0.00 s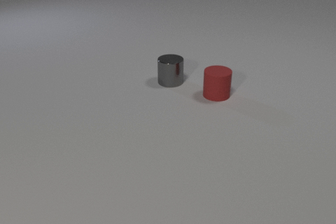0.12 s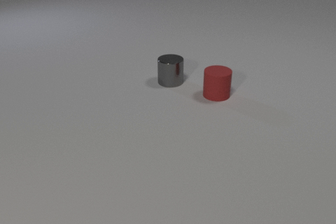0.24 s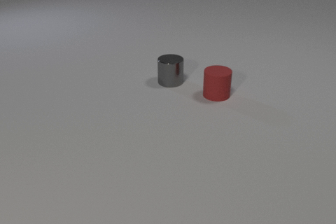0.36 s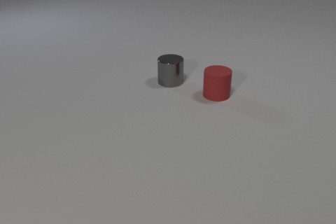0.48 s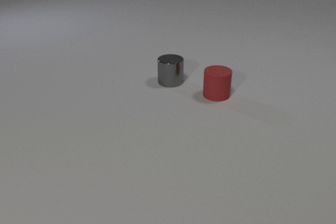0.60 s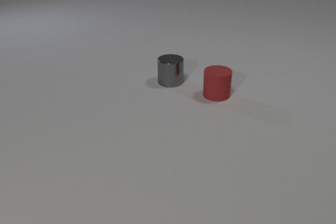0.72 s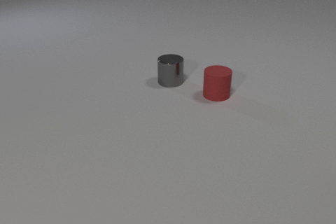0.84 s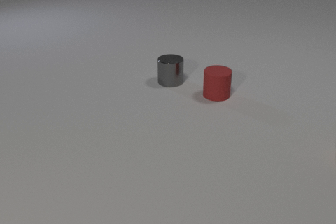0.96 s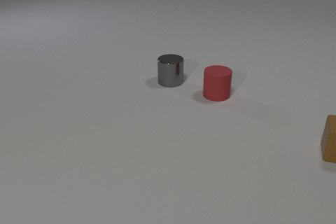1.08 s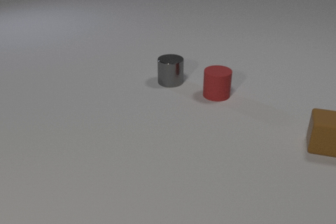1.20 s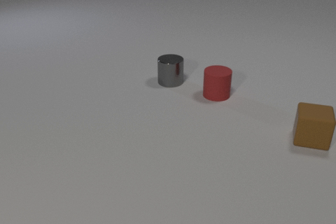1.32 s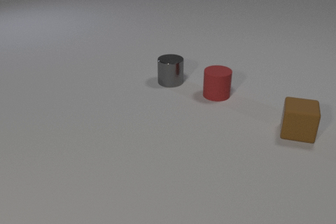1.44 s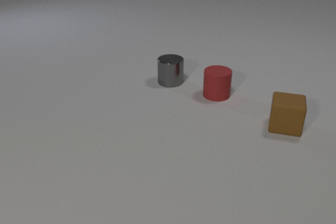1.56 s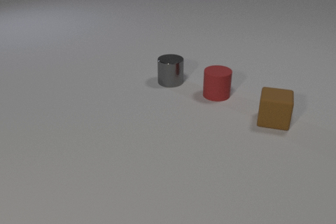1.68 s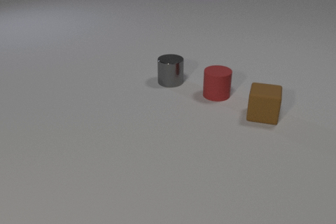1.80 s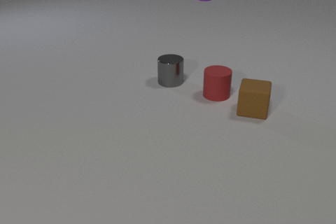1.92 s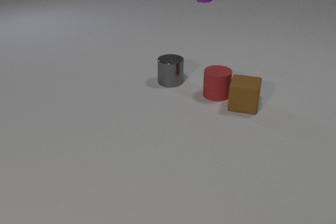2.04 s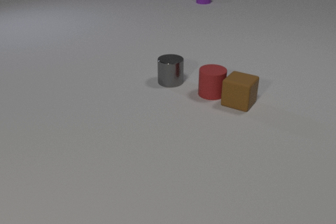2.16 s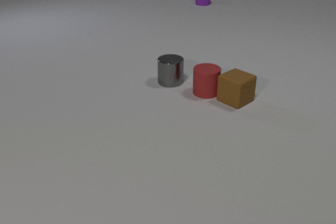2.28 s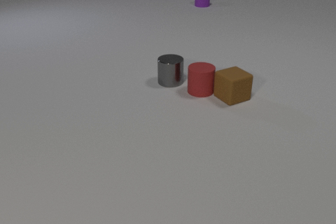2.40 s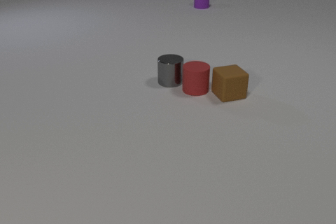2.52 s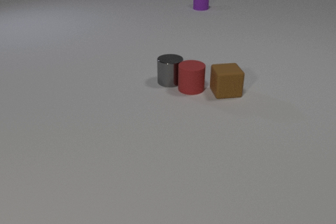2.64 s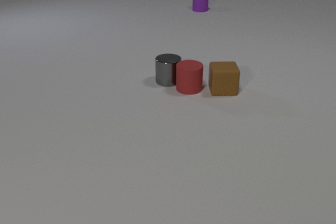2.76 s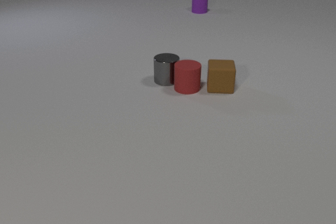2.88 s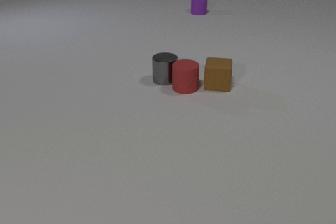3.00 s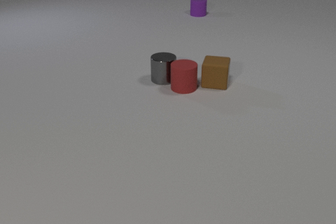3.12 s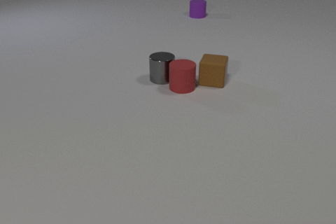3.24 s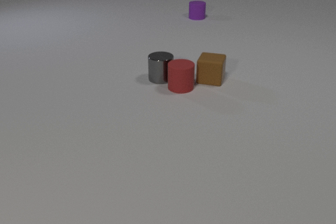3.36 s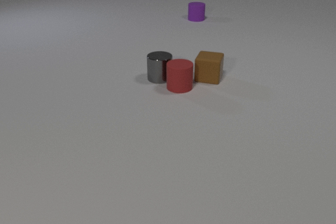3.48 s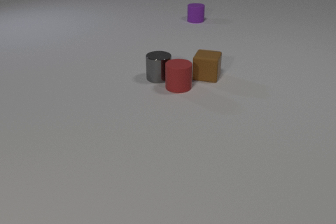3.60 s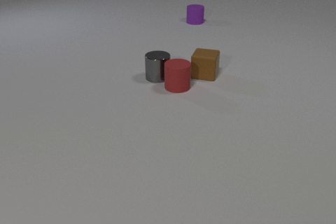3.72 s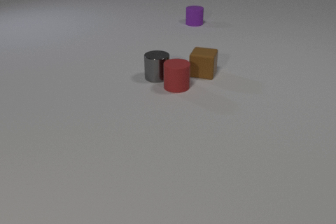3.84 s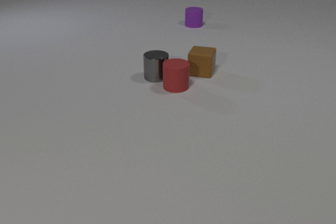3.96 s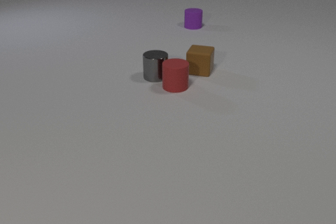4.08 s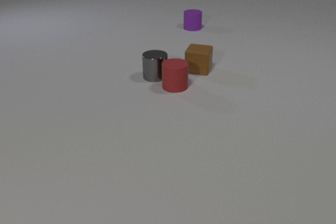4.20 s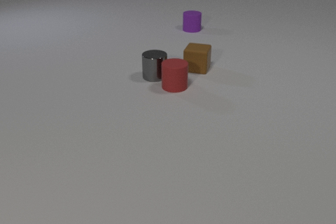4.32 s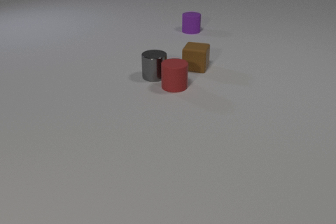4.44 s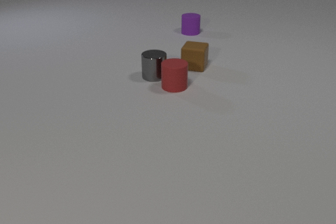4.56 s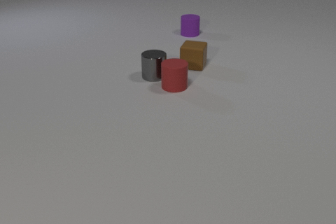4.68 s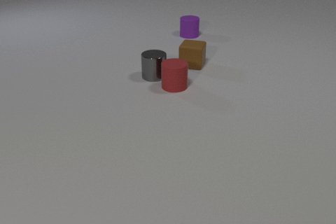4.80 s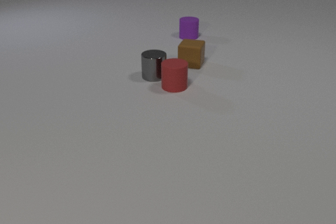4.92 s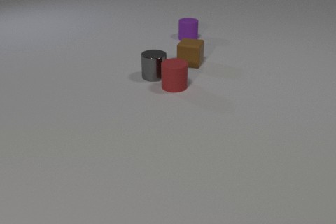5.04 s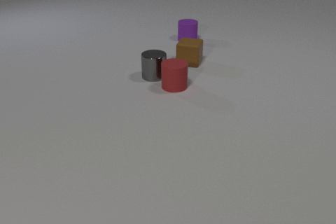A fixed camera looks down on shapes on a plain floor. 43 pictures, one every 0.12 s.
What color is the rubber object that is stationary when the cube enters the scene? red.
What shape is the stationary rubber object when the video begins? cylinder.
How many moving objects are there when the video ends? 2.
0.00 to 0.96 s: The brown rubber cube comes in at the right edge, slides to the left.
0.96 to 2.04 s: The brown rubber cube slides to the left and away from the camera. The purple rubber cylinder comes in at the top edge, slides toward the camera. The brown rubber cube and the red rubber cylinder collide.
2.04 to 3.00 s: The brown rubber cube slides away from the camera and to the left, spins clockwise seen from above by about 75 degrees, its near face sliding to the left. The red rubber cylinder slides to the left. The gray metal cylinder slides to the left and away from the camera. The purple rubber cylinder slides toward the camera. The red rubber cylinder and the gray metal cylinder collide.
3.00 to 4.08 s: The brown rubber cube slides away from the camera and to the left. The red rubber cylinder slides to the left. The gray metal cylinder slides to the left and away from the camera. The purple rubber cylinder slides toward the camera.
4.08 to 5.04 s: The brown rubber cube slides away from the camera and to the left. The purple rubber cylinder slides toward the camera.
